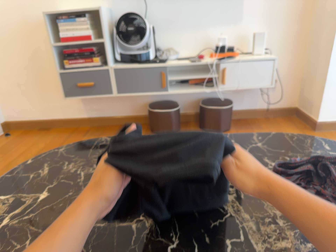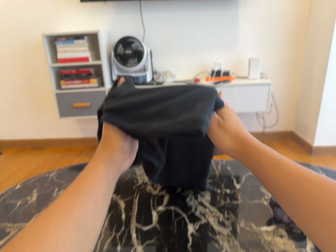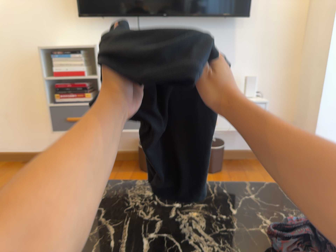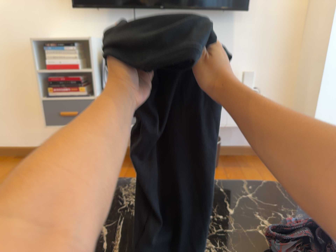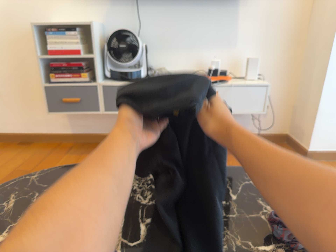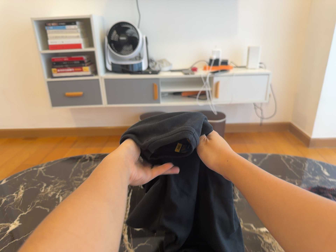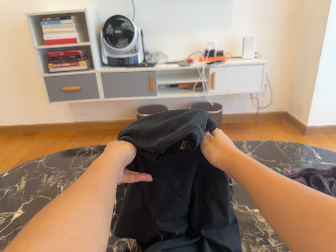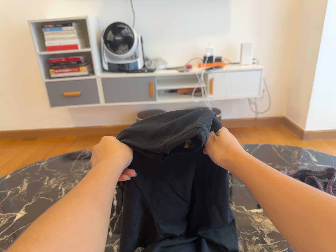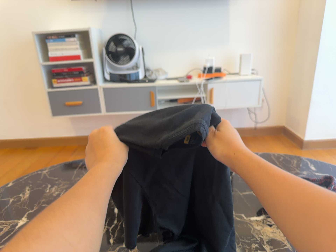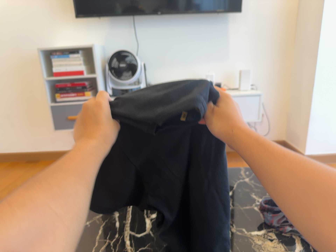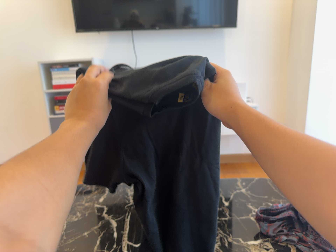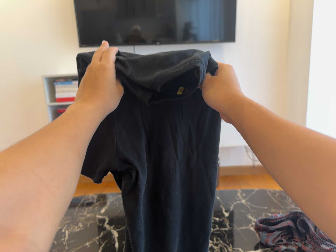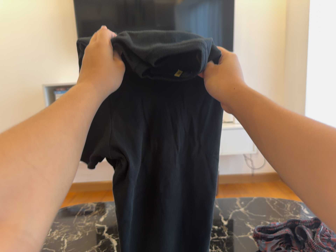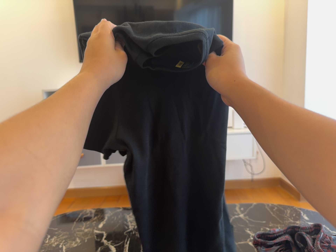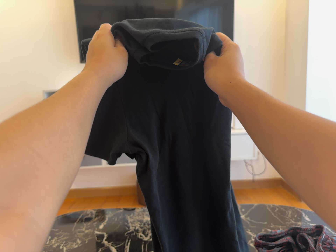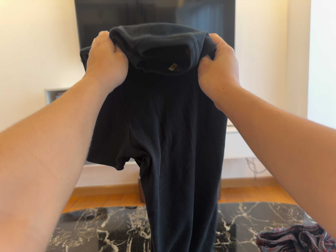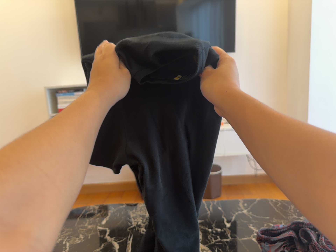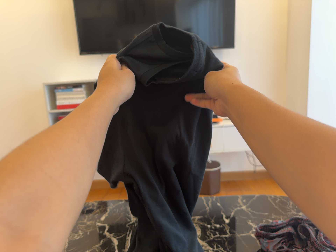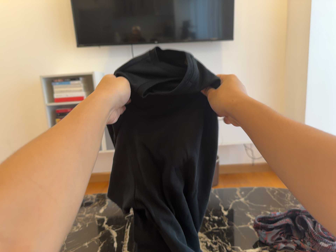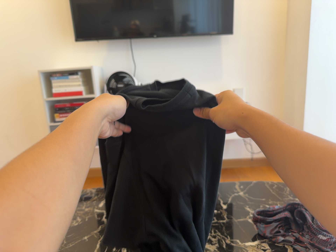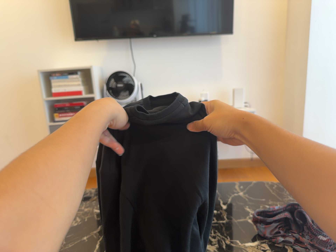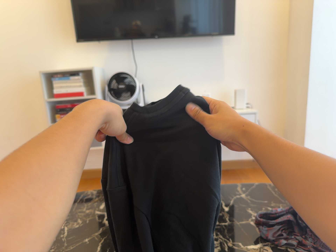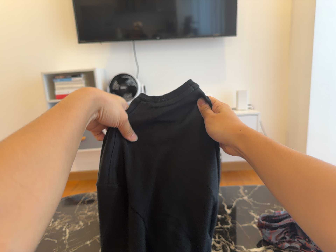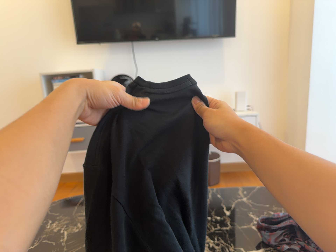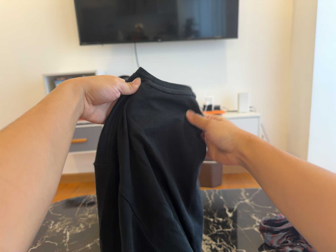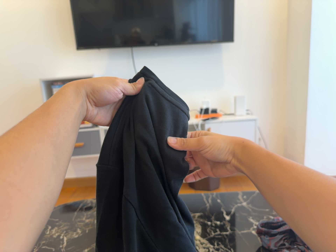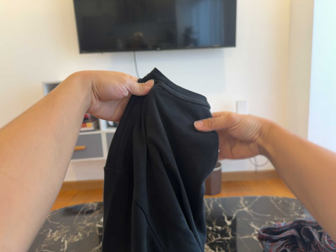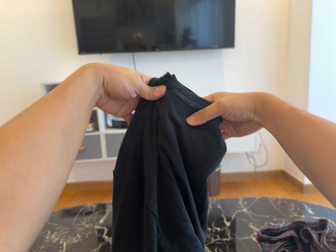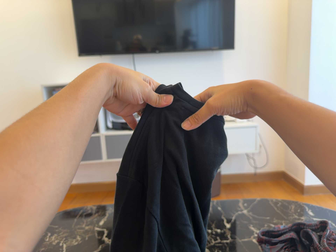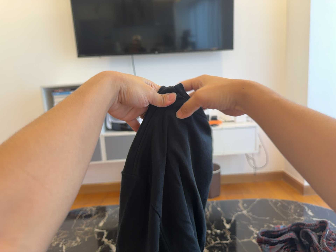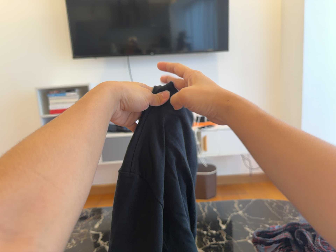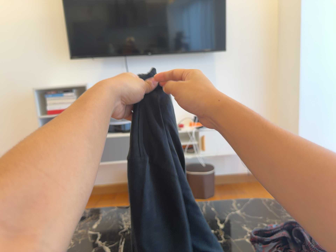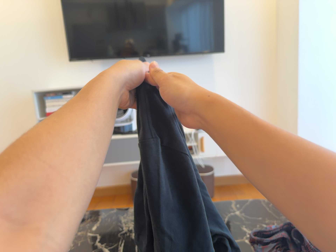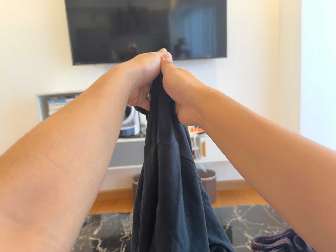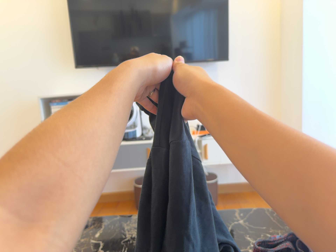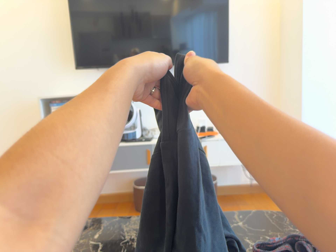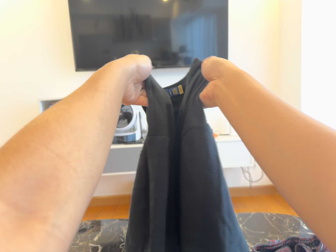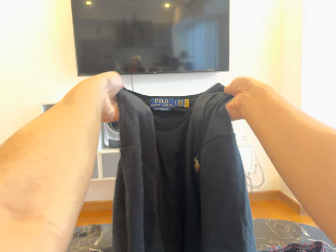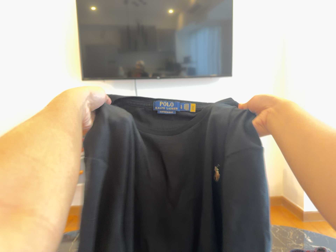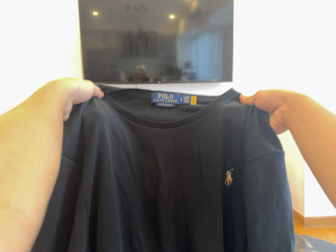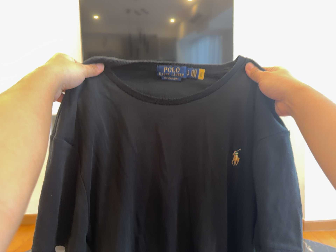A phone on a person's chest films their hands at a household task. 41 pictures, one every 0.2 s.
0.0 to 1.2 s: The camera shifts only a little, or ends up much as it began.
1.2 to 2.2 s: The camera travels backward, about 10 cm, so what stands in front gets smaller. Its aim tips toward the top of its view by about 15 degrees, and the scene shifts downward.
2.2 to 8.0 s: The camera's aim tips toward the top of its view by about 10 degrees, and the scene shifts downward.
The film runs backward here.
